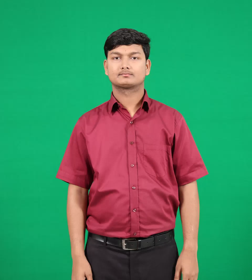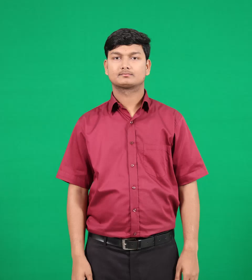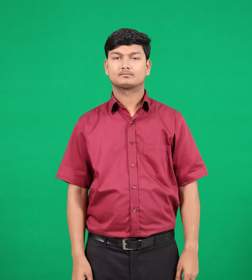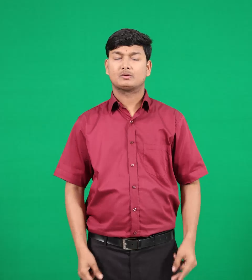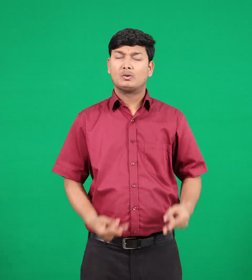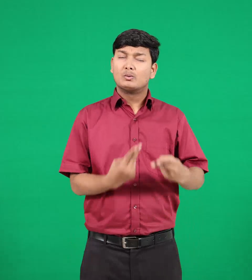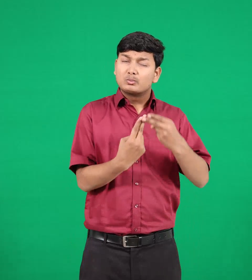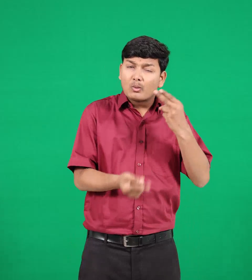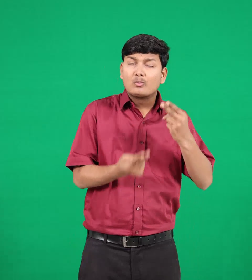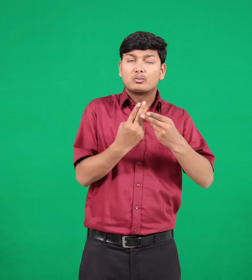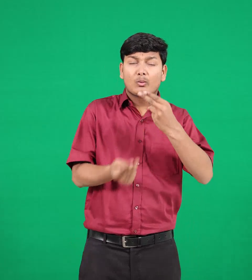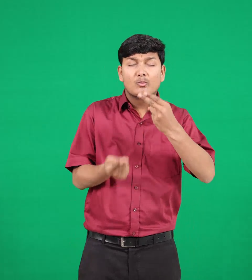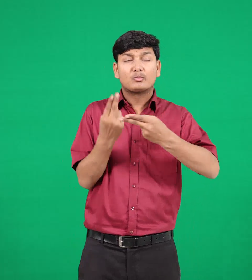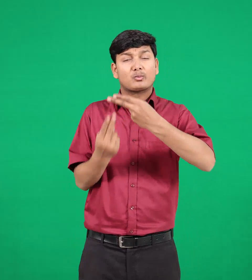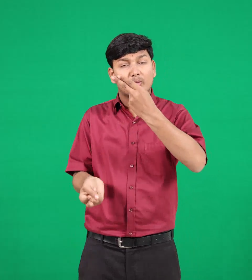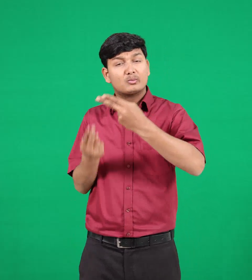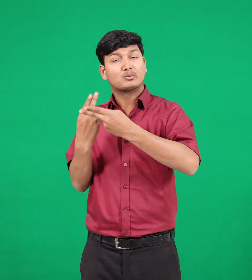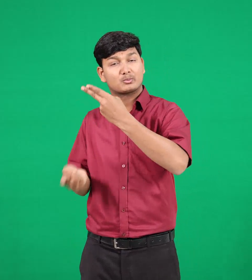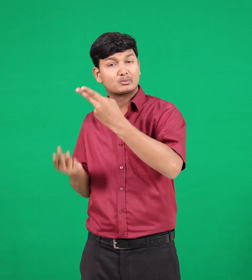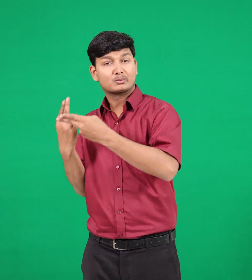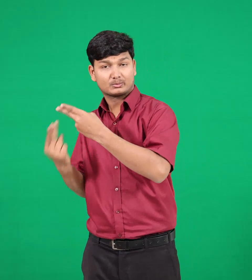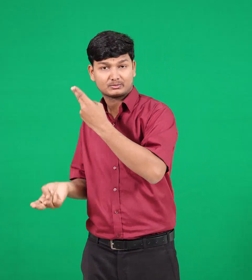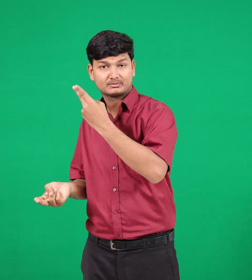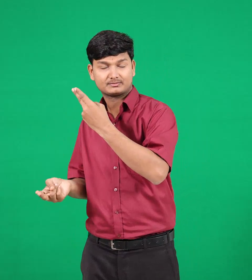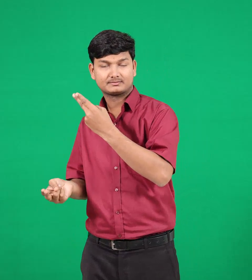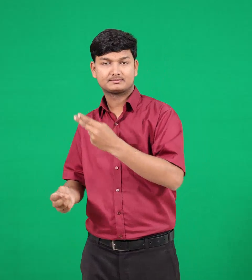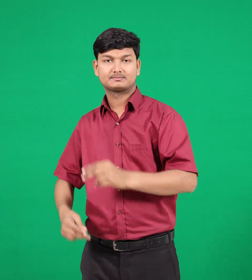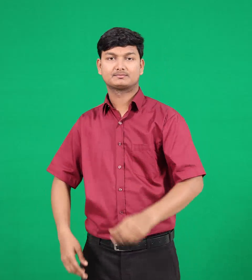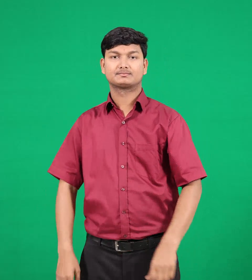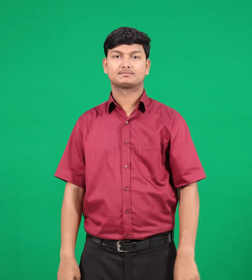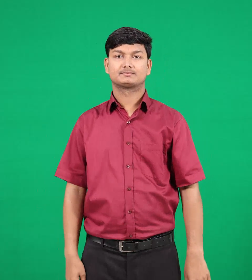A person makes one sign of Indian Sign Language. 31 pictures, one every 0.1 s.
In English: stories
